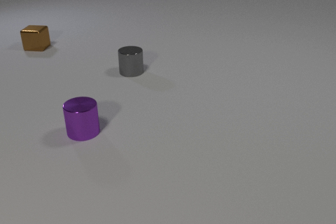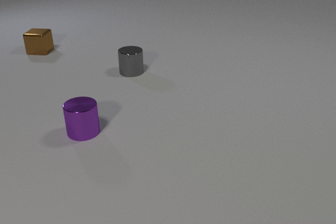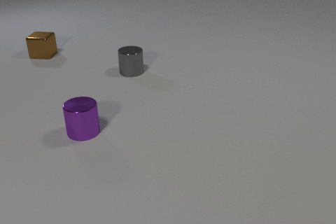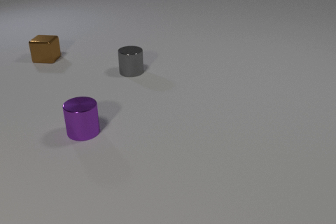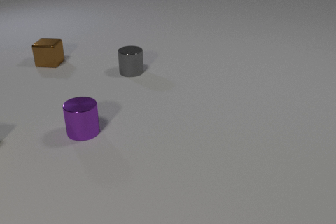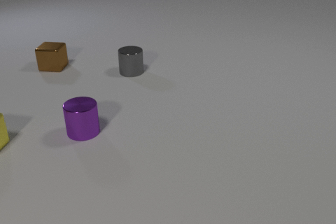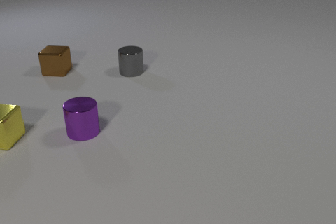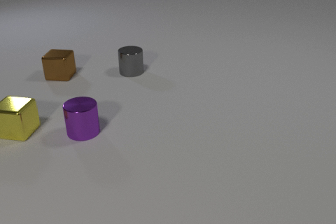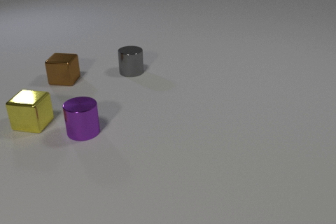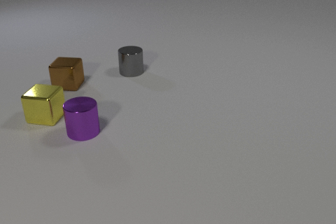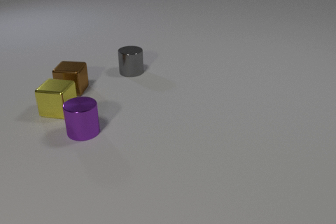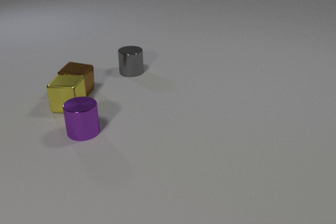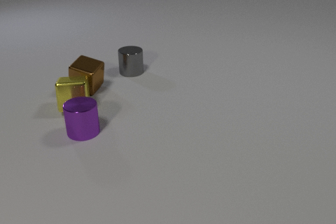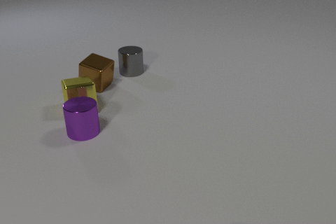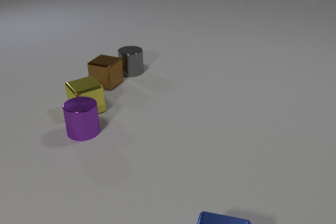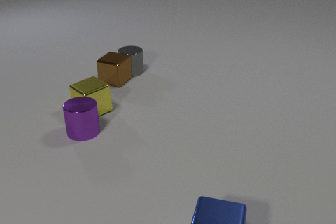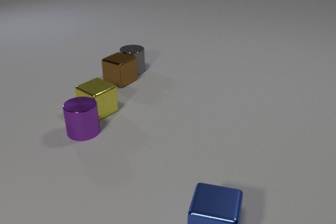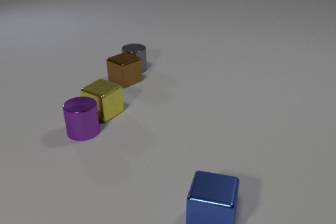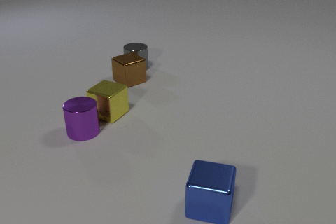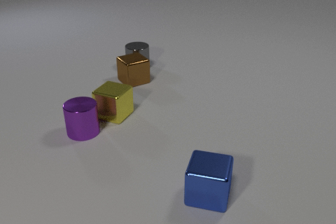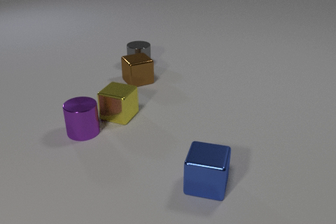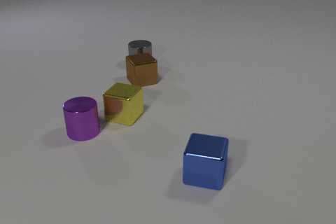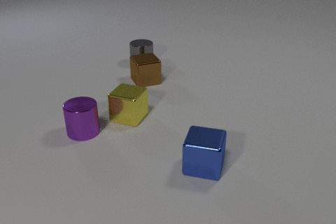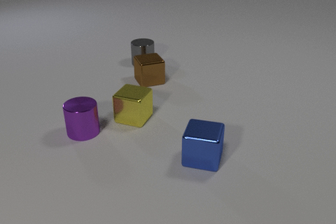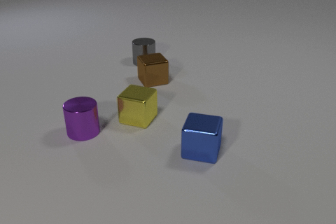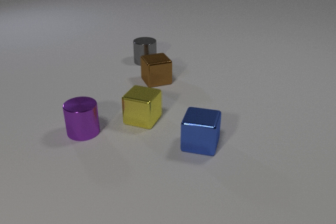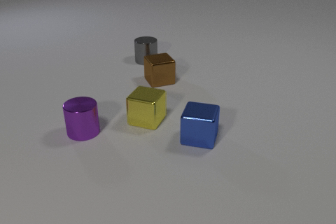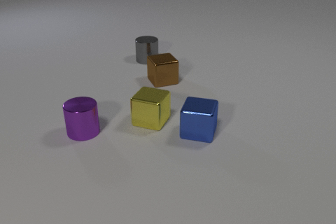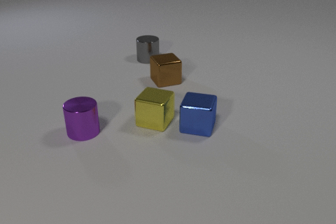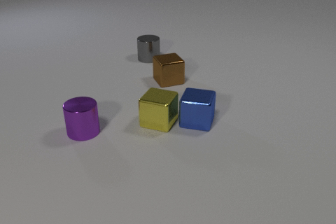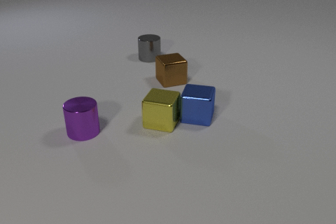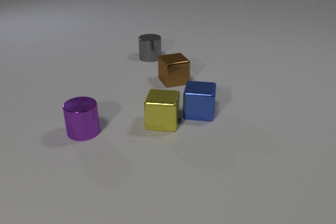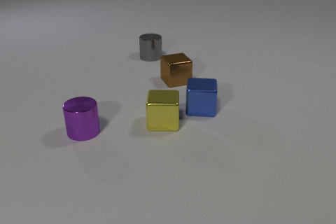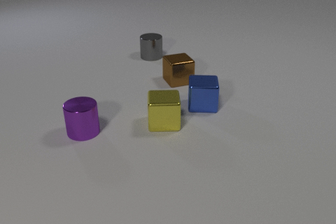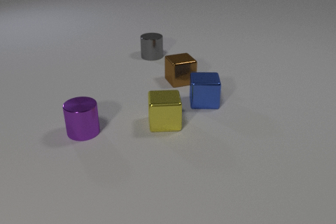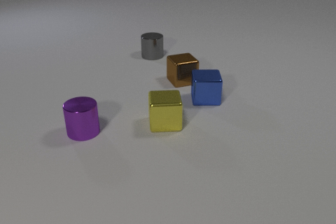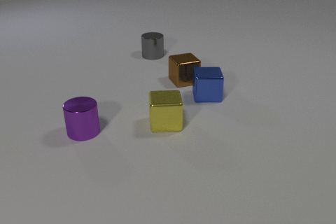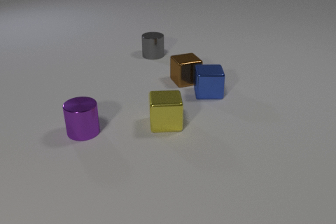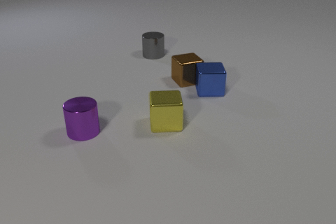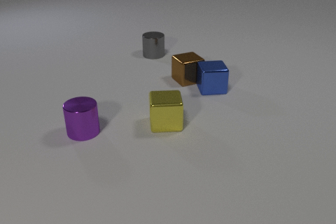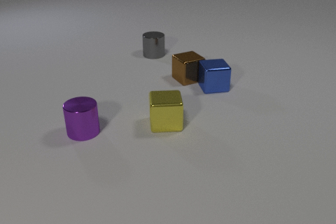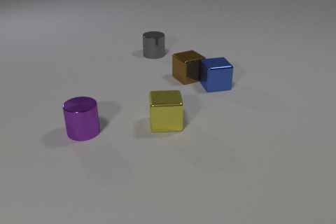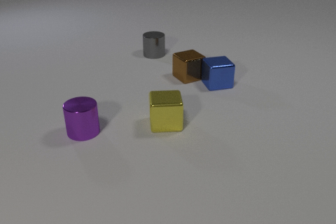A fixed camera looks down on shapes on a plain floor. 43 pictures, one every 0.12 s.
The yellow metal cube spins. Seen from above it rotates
counterclockwise.
The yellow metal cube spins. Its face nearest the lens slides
to the right.
0.00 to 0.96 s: The yellow metal cube comes in at the left edge, slides to the right and away from the camera. The brown metal cube slides toward the camera.
0.96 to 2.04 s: The yellow metal cube slides to the right, spins so that its near face slides to the right, counterclockwise seen from above. The brown metal cube slides to the right, spins so that its near face slides to the left, clockwise seen from above. The gray metal cylinder slides away from the camera. The blue metal cube comes in at the bottom edge, slides away from the camera. The yellow metal cube and the brown metal cube collide. The brown metal cube and the gray metal cylinder collide.
2.04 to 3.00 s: The yellow metal cube slides to the right and toward the camera. The brown metal cube slides to the right, spins so that its near face slides to the left, clockwise seen from above. The gray metal cylinder slides away from the camera and to the right. The blue metal cube slides away from the camera.
3.00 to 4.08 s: The yellow metal cube slides to the right, spins counterclockwise seen from above by about 30 degrees, its near face sliding to the right. The brown metal cube slides to the right. The gray metal cylinder slides away from the camera and to the right. The blue metal cube slides away from the camera. The yellow metal cube and the blue metal cube collide.
4.08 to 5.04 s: The brown metal cube slides away from the camera and to the right. The gray metal cylinder slides away from the camera. The blue metal cube slides away from the camera. The brown metal cube and the blue metal cube collide.
What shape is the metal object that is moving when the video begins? cube.
What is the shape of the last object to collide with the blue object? cube.
How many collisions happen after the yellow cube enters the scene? 4.
